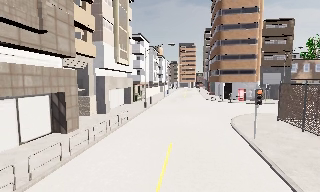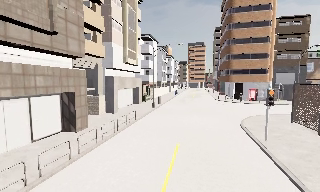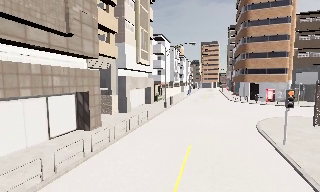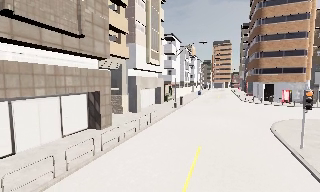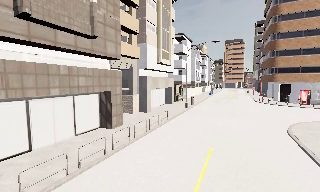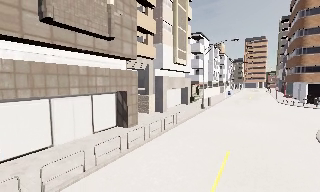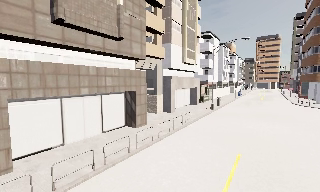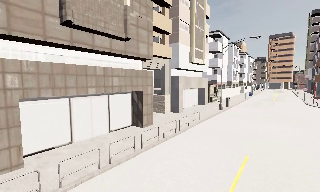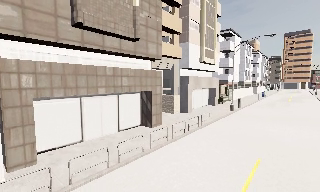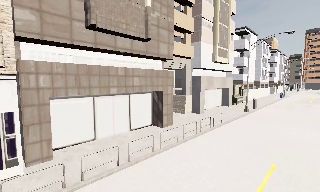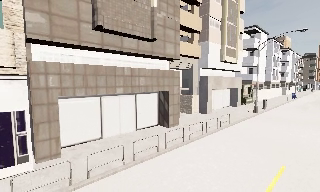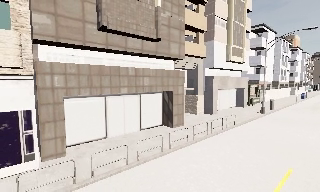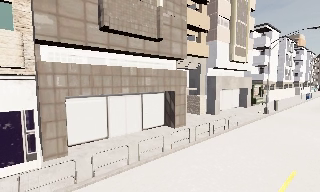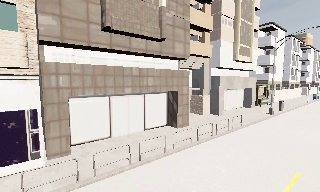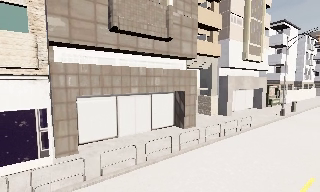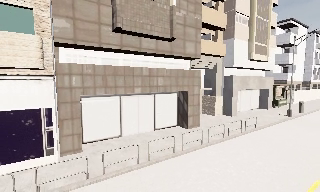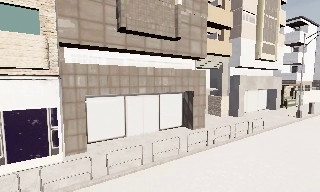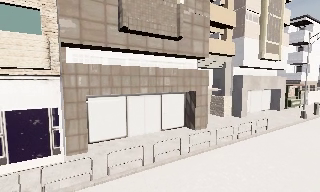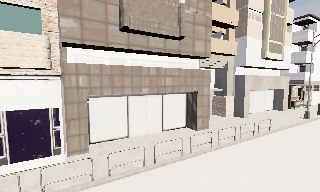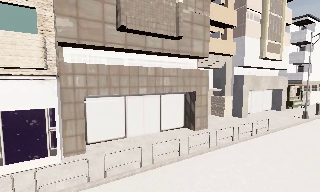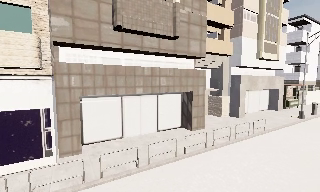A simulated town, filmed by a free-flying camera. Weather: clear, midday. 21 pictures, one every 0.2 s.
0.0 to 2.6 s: The scene slides to the right, as the camera pans about 40 degrees to its left. It travels to its right and forward, about 1 m.
2.6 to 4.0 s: The camera shifts only a little, or ends up much as it began.
The film runs forward here.
